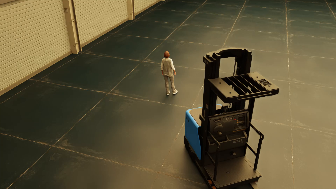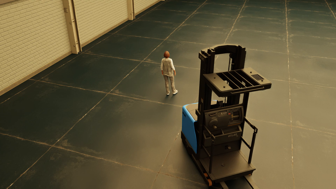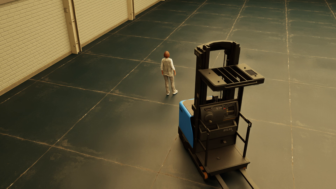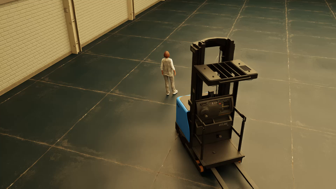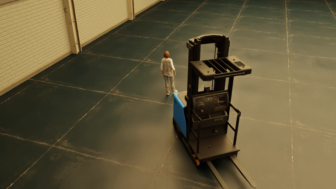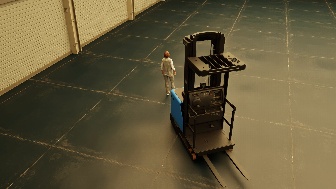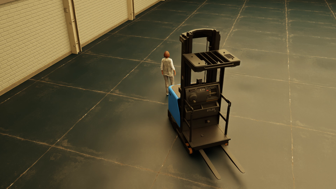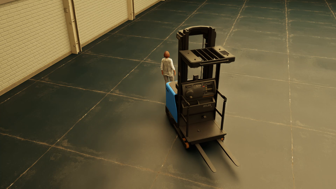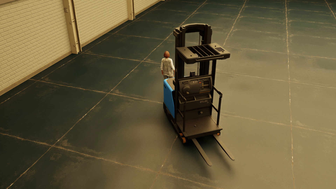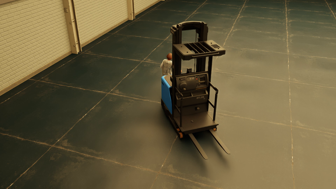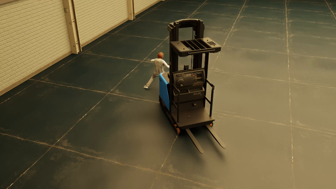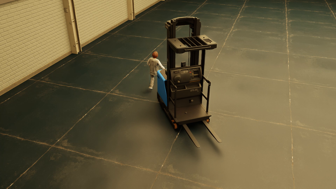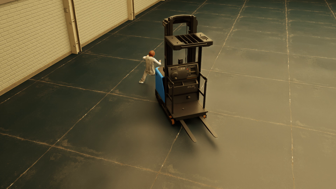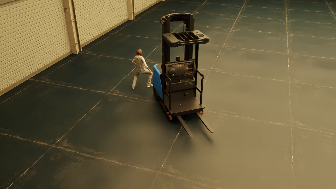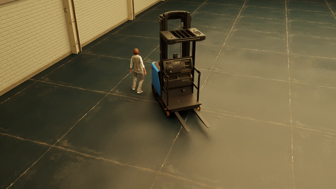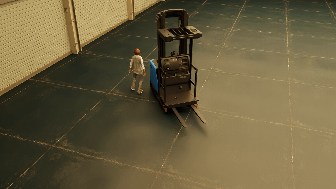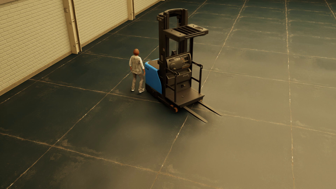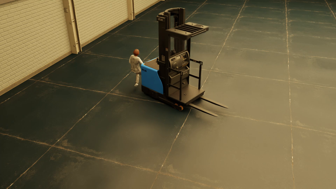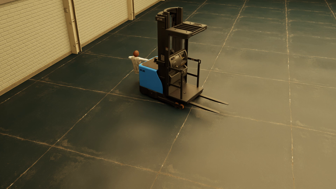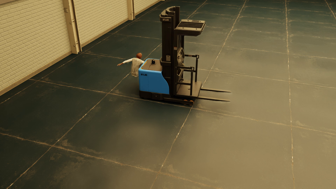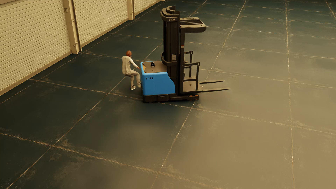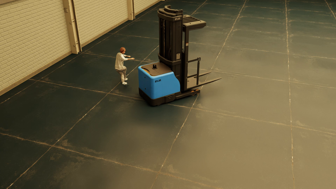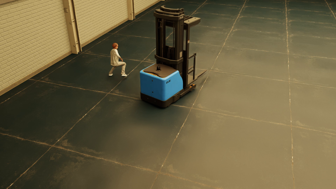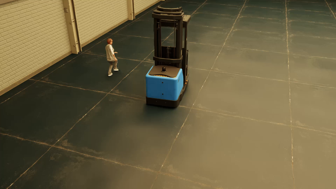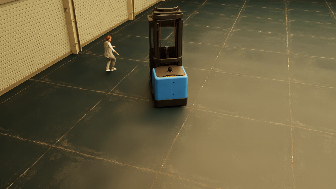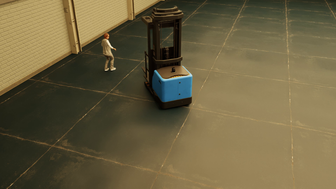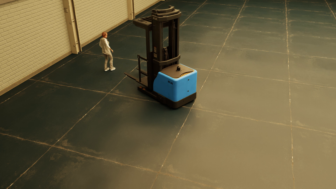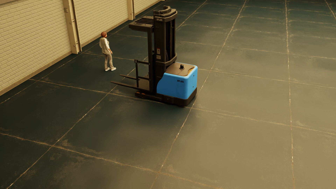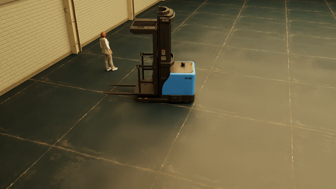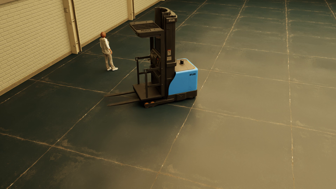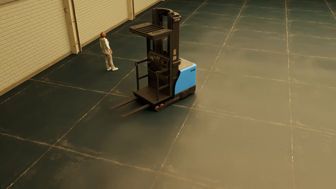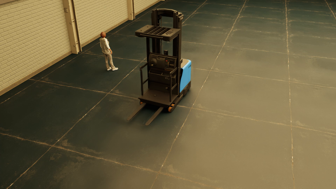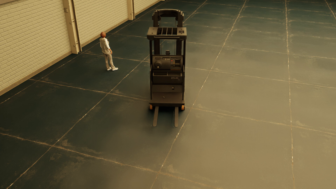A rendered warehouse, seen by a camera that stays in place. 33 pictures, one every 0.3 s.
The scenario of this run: Near miss between a forklift and a person.
